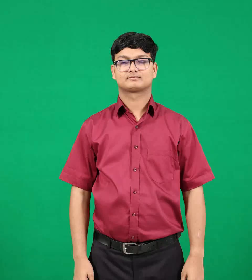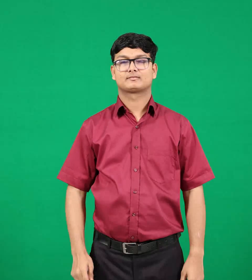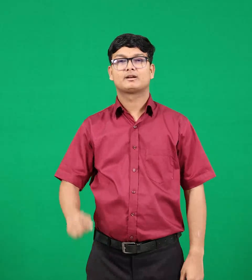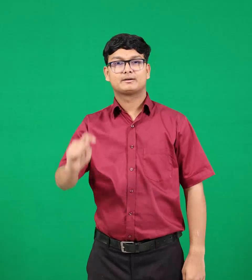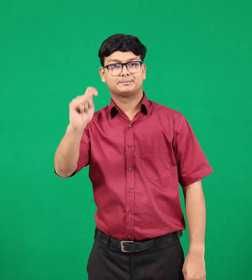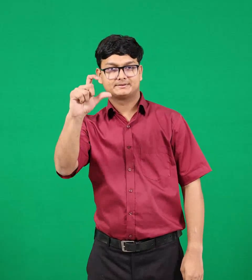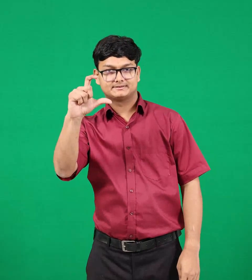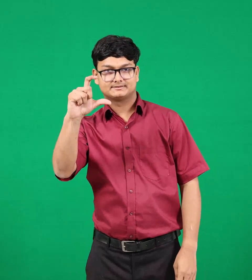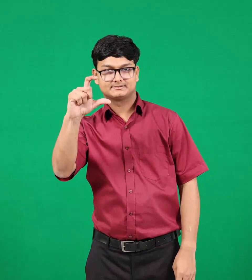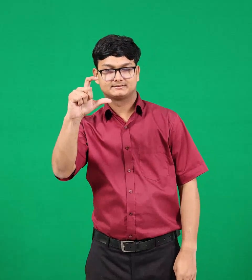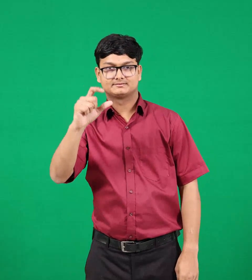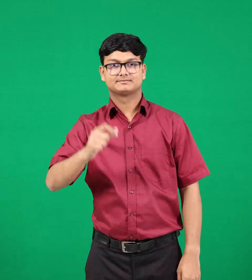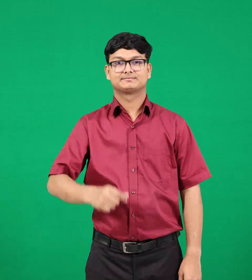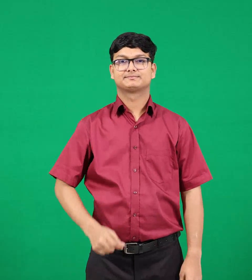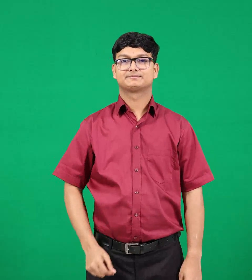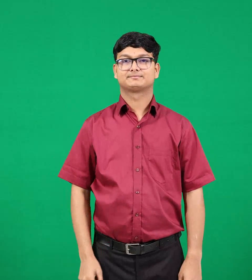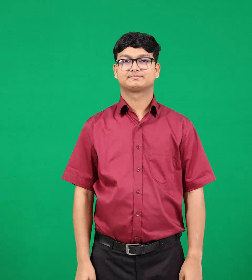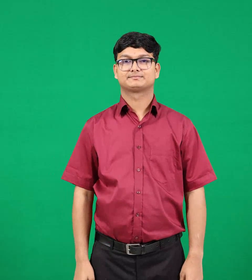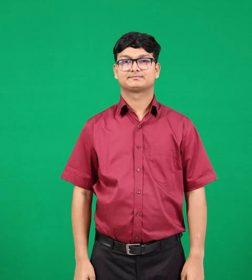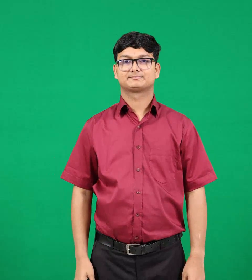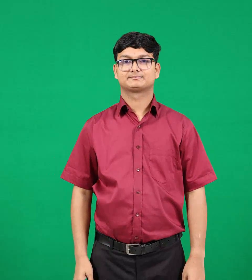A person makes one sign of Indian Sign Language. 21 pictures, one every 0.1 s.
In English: capital
